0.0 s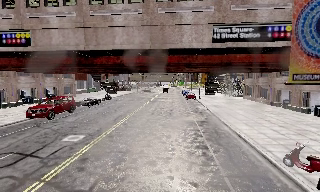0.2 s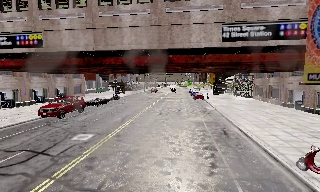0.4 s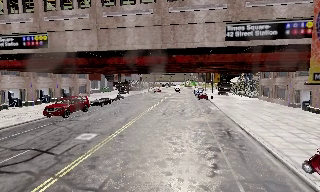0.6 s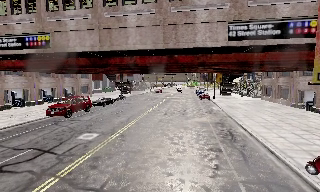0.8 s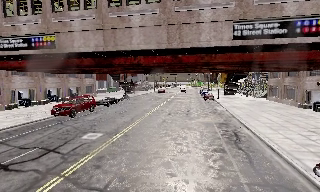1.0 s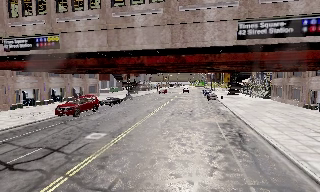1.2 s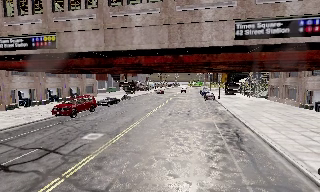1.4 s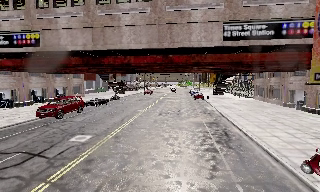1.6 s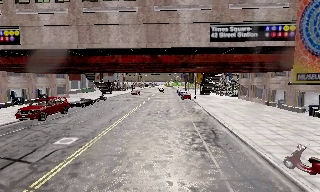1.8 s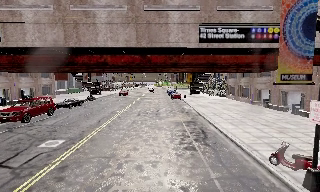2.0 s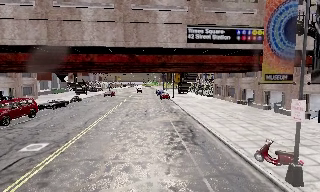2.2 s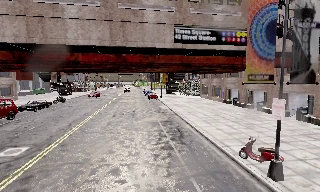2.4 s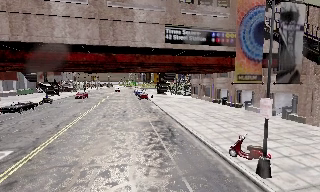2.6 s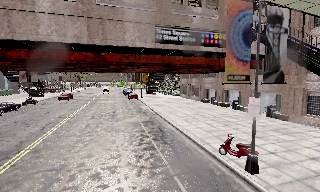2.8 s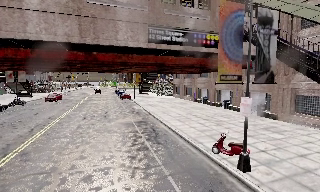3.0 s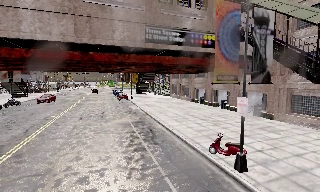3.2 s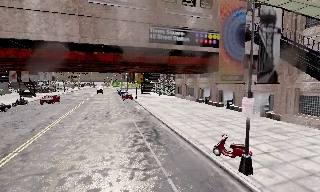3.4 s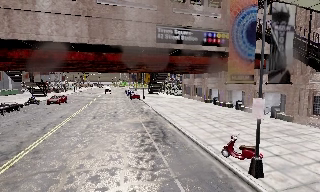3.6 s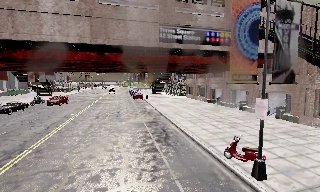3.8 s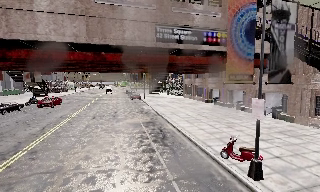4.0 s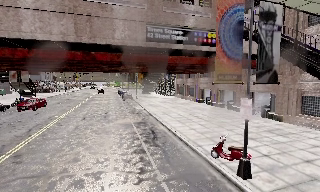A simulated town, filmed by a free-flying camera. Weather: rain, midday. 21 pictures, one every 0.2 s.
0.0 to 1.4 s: The camera shifts only a little, or ends up much as it began.
1.4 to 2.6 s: The camera swings to its right by about 25 degrees, and the scene slides to the left.
2.6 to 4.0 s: The camera shifts only a little, or ends up much as it began.
The film runs forward here.
